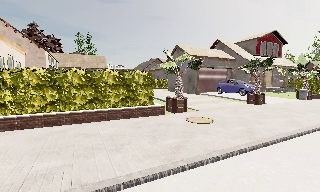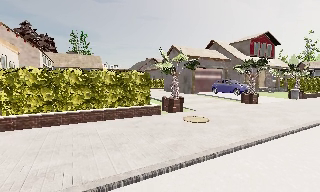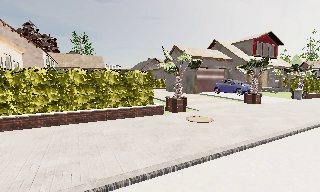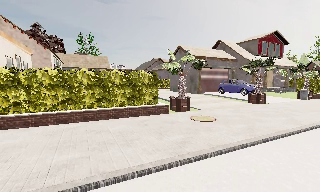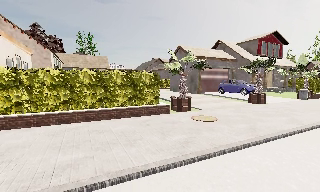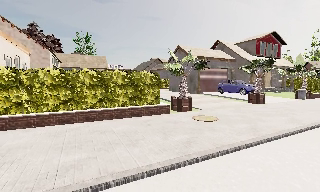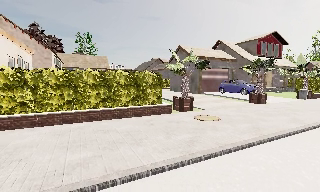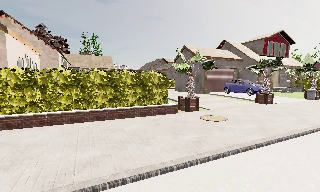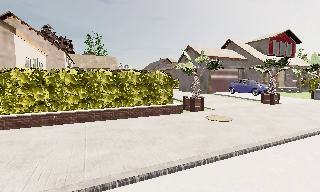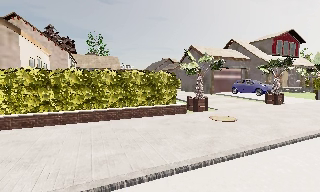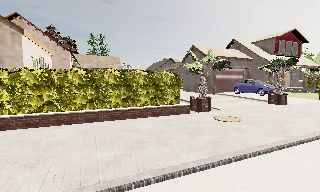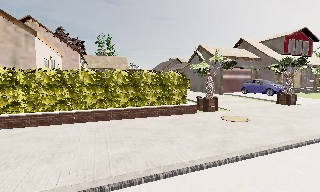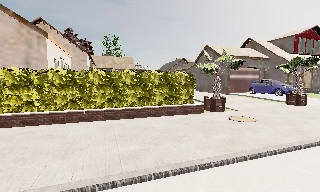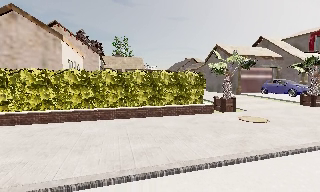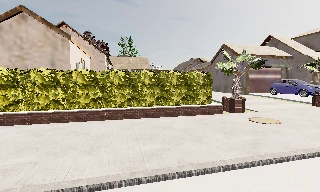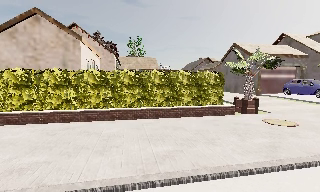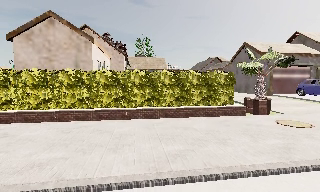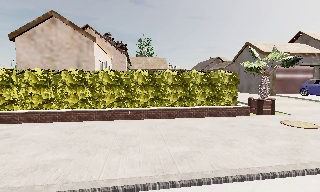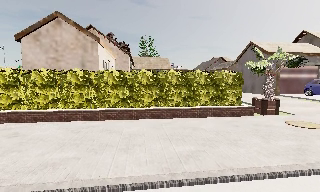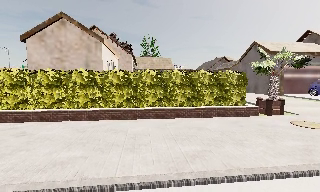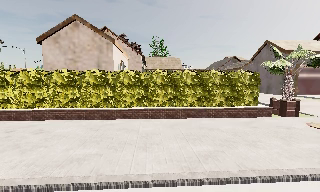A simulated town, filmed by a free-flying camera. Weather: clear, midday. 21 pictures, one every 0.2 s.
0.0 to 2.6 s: The camera swings to its left by about 10 degrees, and the scene slides to the right. It travels to its left and backward, about 1 m, so close, fixed things drift to the right.
2.6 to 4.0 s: The camera pans to its left, which is counterclockwise from overhead, by about 10 degrees. It travels to its left, about 0.5 m, so close, fixed things drift to the right.
The film runs forward here.
